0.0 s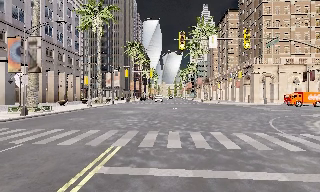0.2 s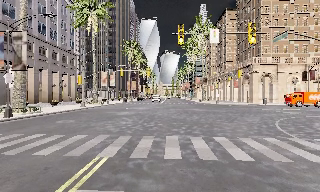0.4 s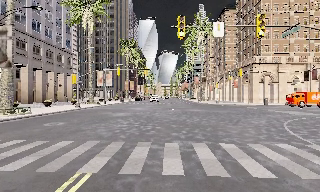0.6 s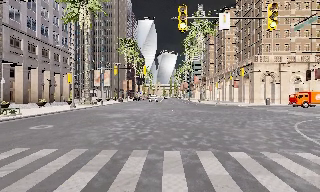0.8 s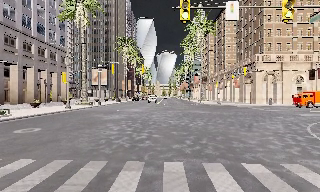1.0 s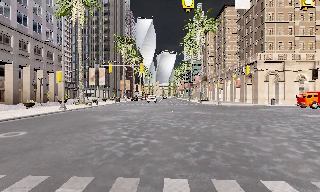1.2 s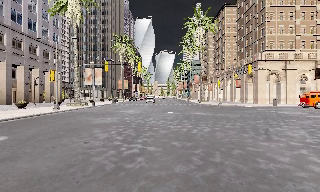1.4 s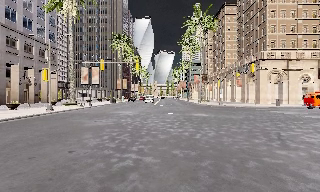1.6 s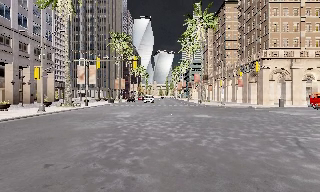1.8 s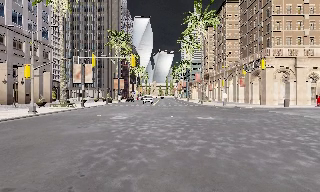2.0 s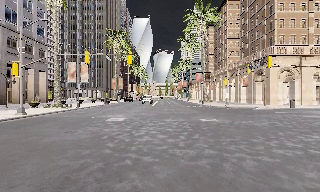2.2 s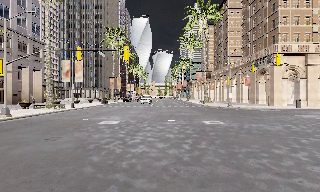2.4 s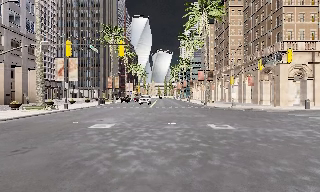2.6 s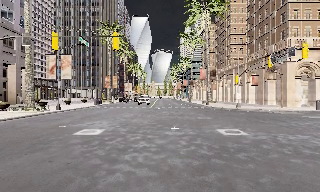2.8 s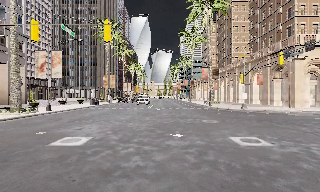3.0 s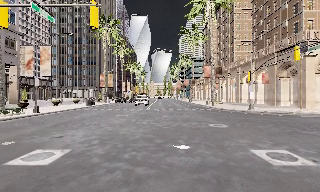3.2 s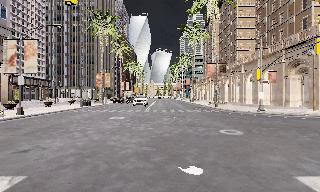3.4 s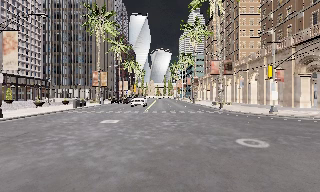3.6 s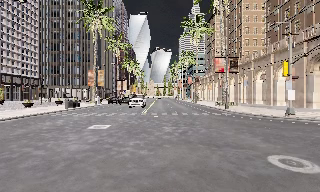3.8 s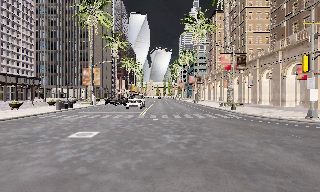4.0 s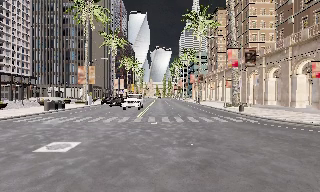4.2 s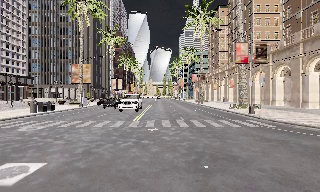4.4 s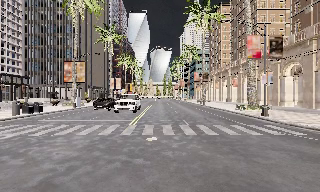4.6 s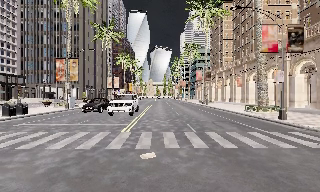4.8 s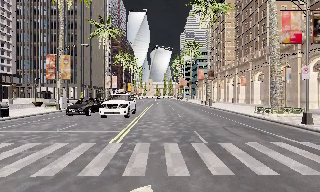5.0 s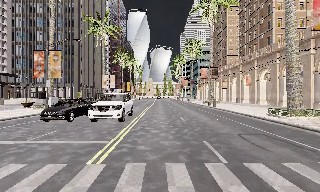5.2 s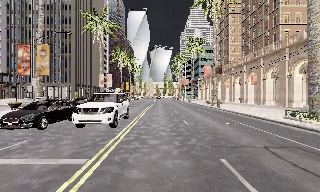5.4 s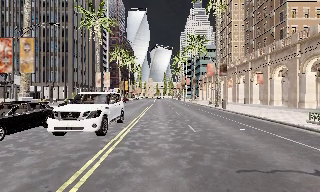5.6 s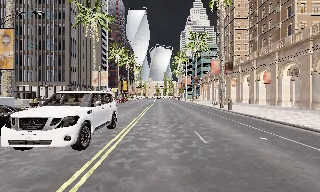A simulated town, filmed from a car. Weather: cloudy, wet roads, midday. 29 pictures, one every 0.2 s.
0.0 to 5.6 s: The camera travels forward, about 40 m, so what stands in front looms larger. It gains speed.
The film runs forward here.
